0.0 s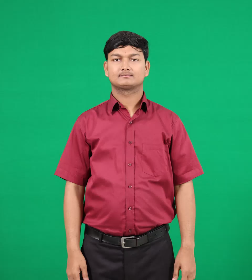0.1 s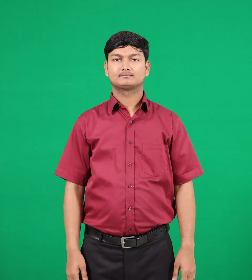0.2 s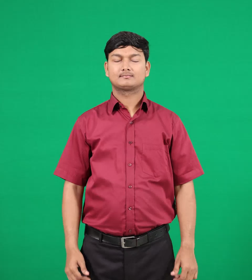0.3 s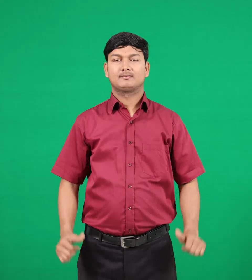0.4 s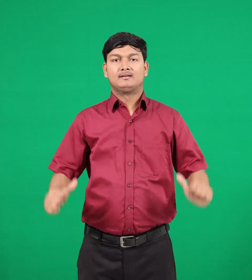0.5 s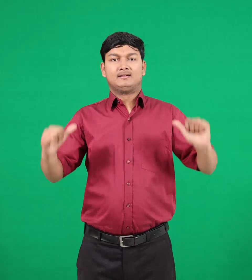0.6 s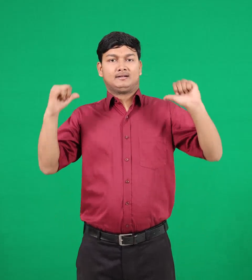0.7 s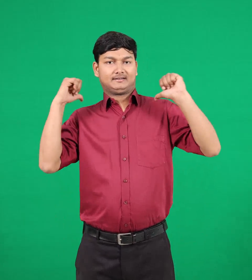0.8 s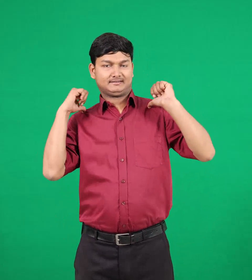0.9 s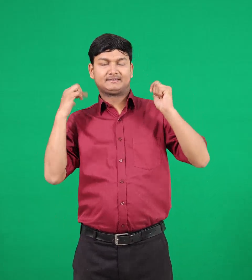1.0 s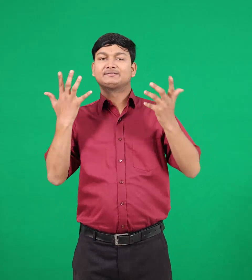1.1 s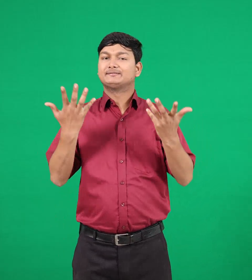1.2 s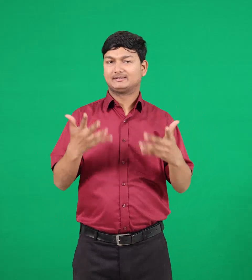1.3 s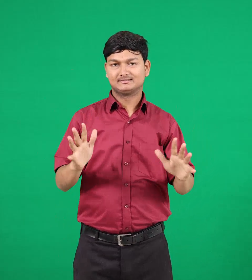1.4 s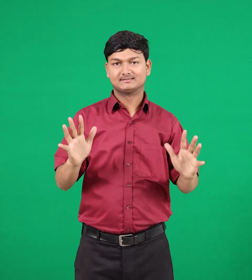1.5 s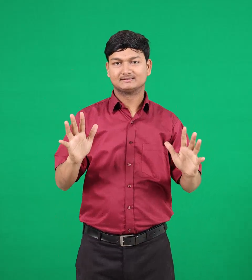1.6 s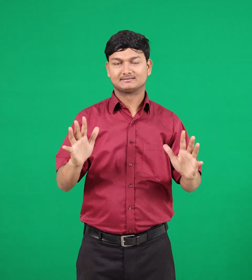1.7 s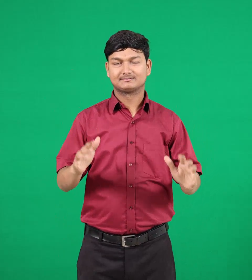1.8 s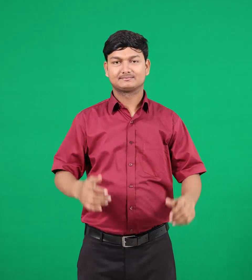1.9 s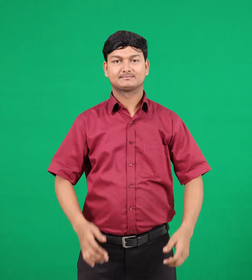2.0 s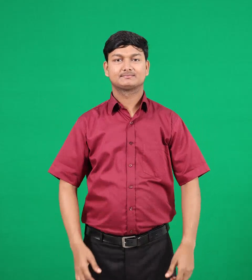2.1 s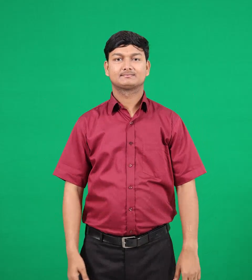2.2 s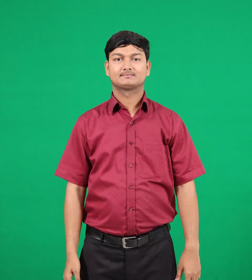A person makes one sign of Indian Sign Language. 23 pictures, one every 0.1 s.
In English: relaxed & rested
